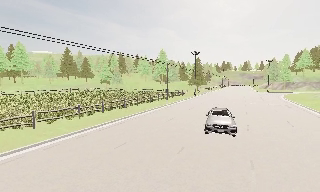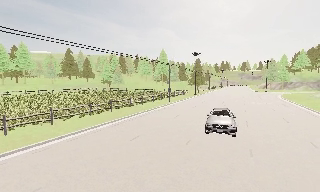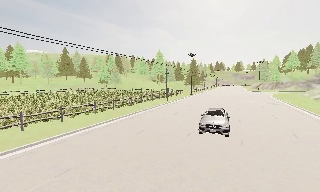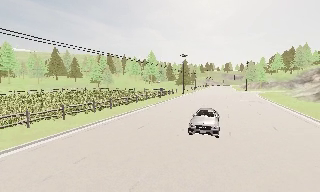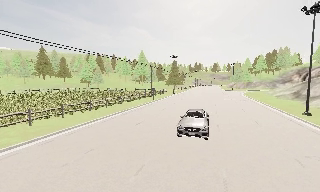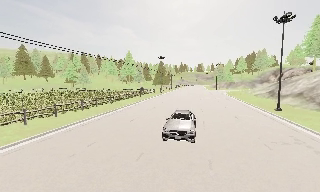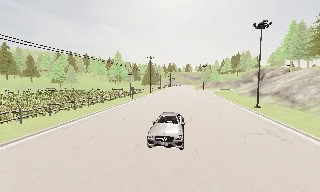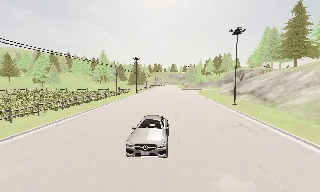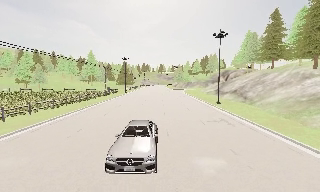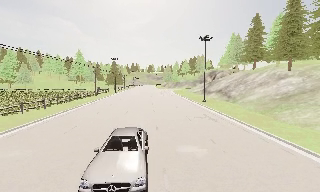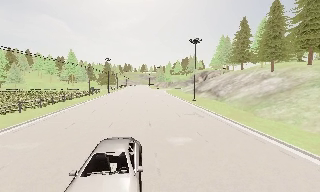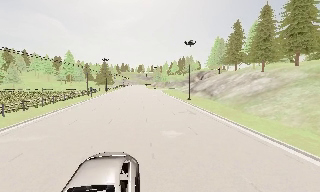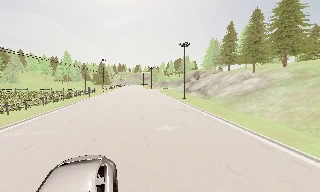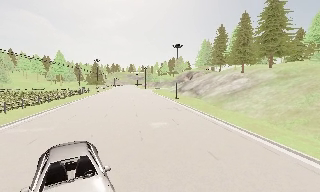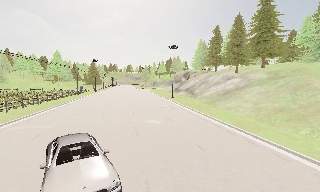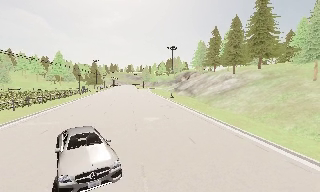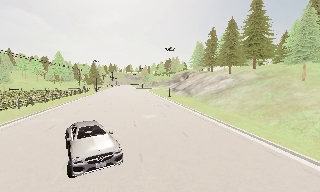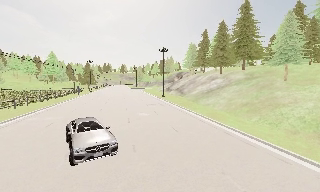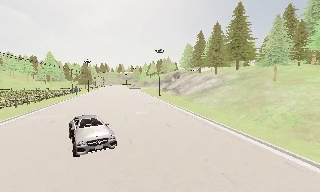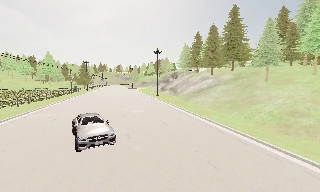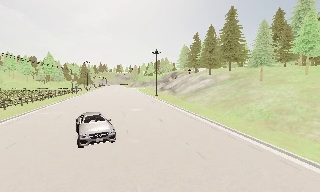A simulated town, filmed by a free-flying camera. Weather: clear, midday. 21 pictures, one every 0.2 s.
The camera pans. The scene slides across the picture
to the left.
The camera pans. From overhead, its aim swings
clockwise.
0.0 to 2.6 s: The camera pans to its right, which is clockwise from overhead, by about 40 degrees. It travels backward, about 18 m.
2.6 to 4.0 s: The camera travels backward, about 8 m, so what stands in front gets smaller.
The film runs forward here.
